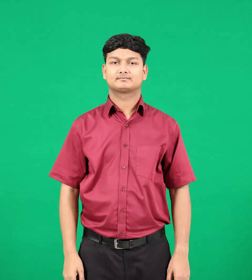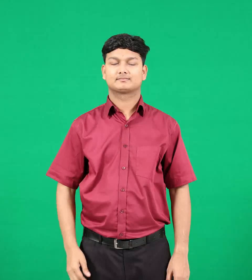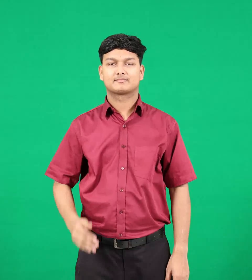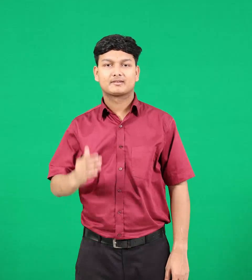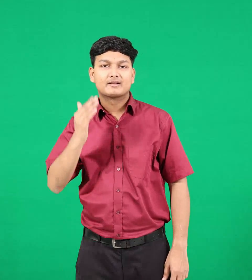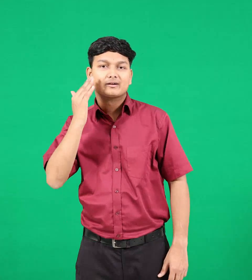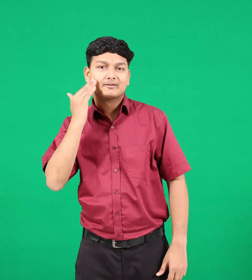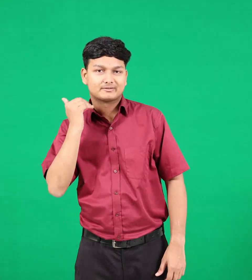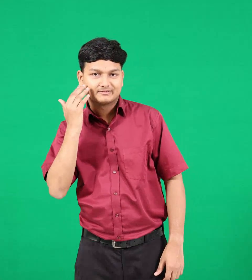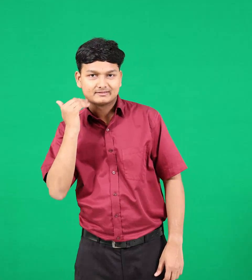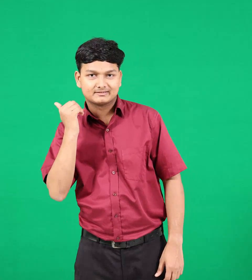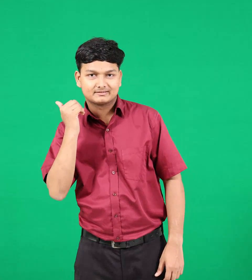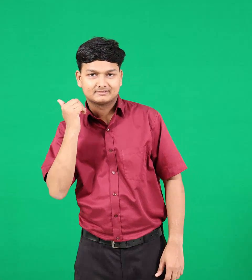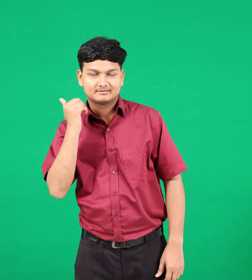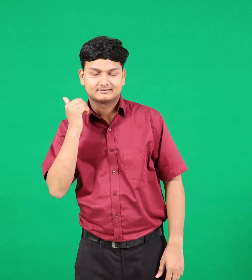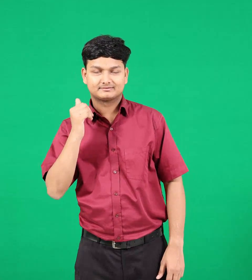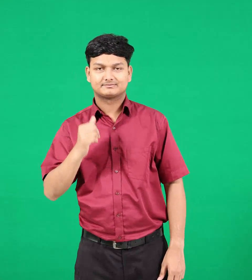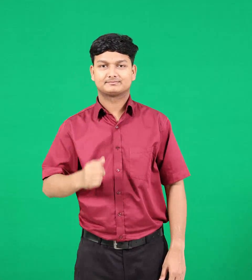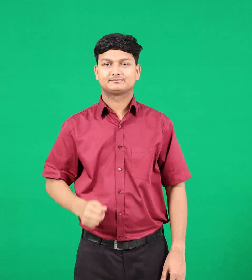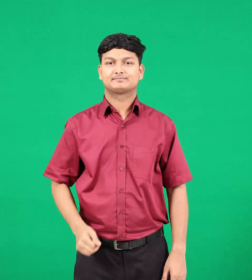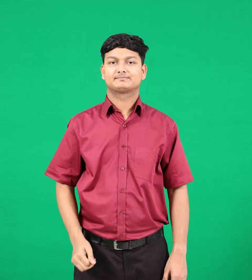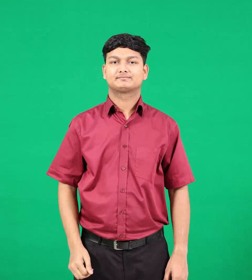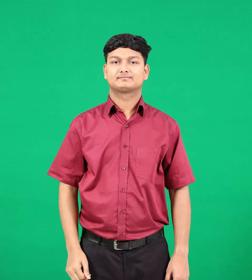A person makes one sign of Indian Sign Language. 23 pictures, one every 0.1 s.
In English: cute
